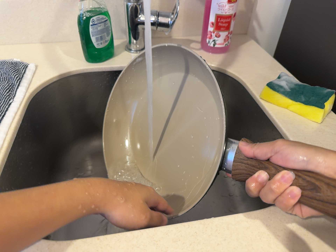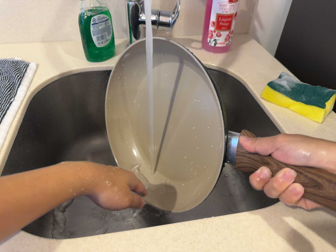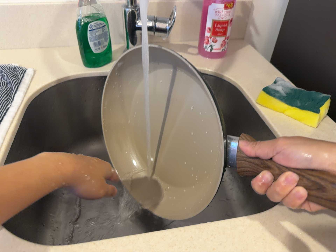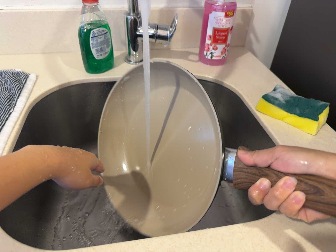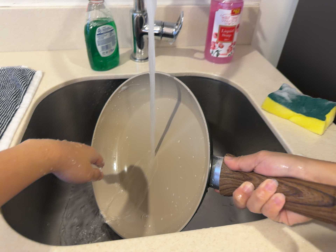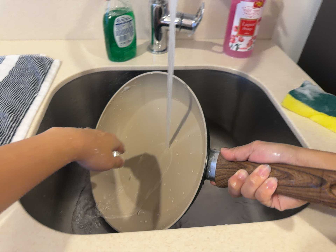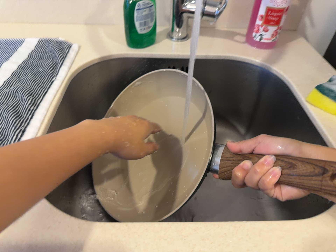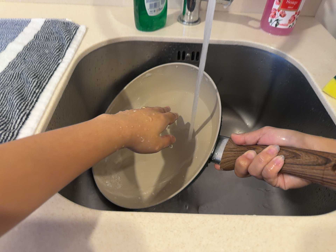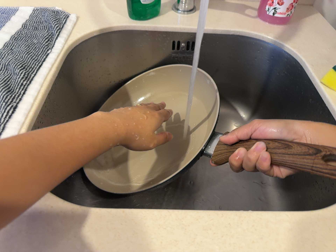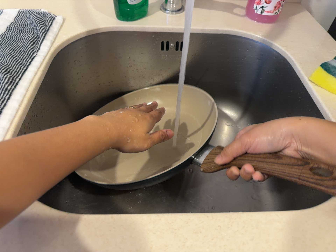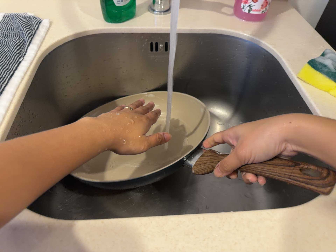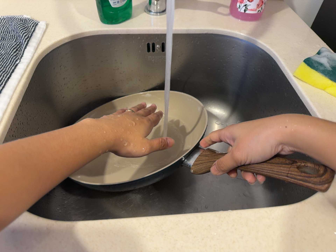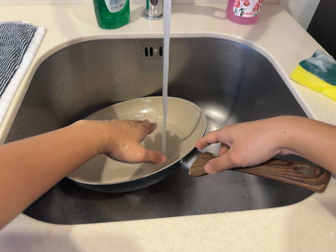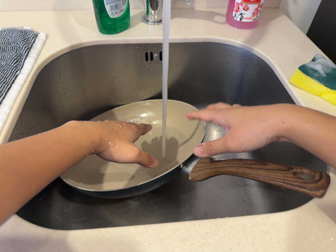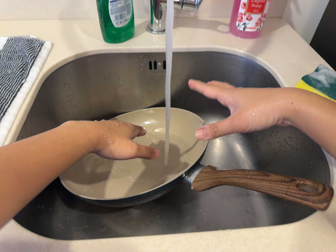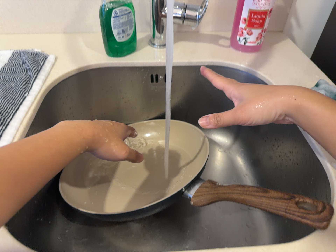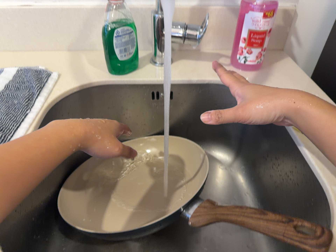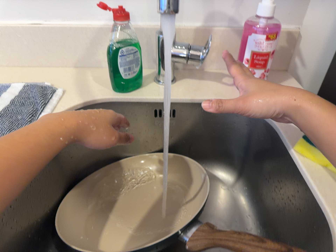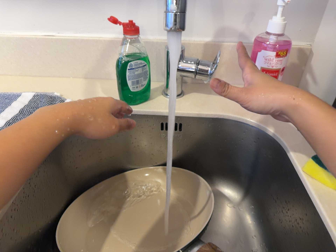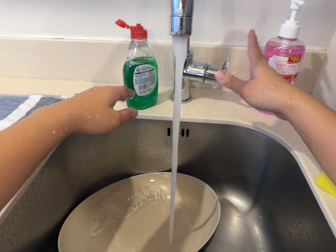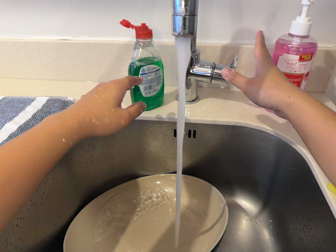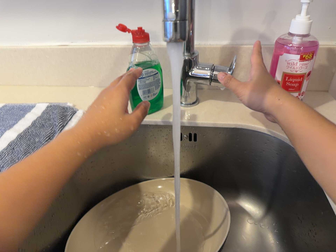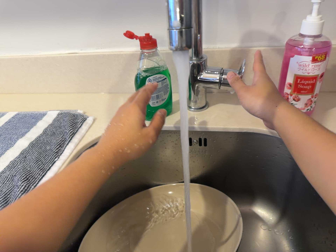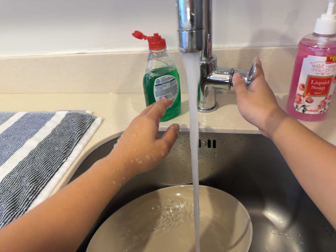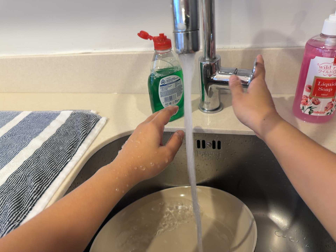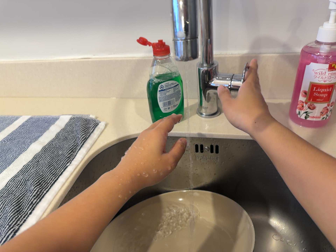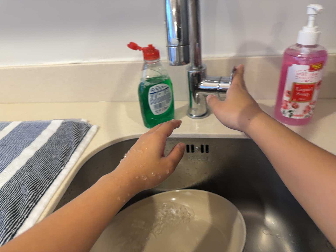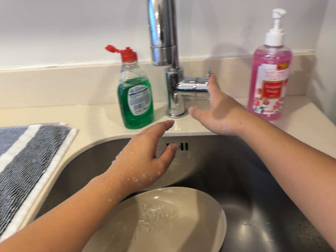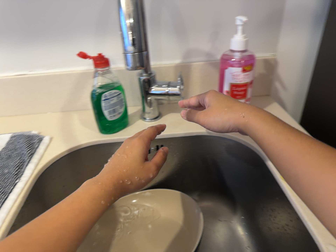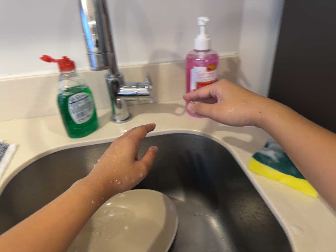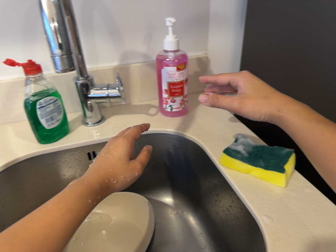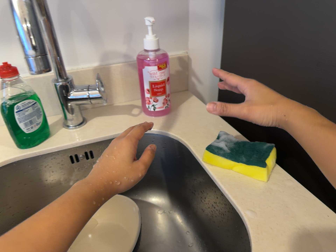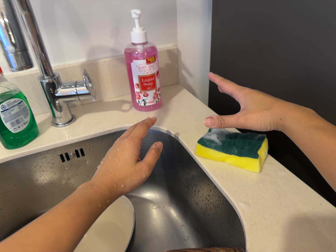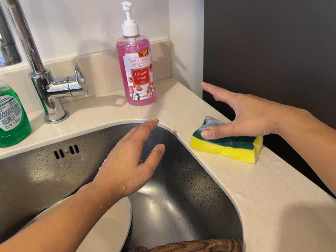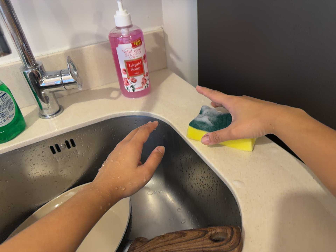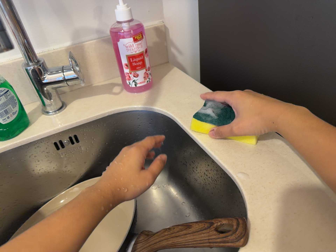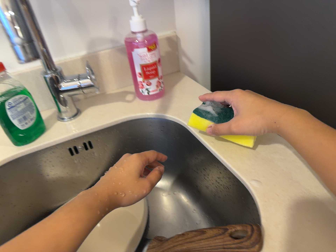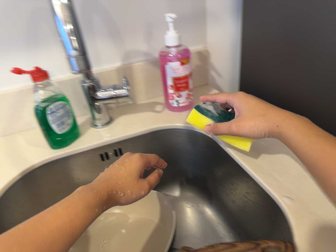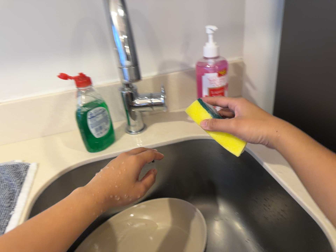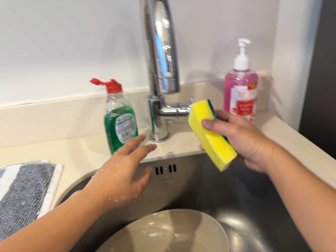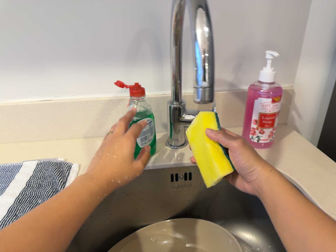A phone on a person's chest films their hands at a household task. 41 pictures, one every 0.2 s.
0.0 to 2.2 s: The camera shifts only a little, or ends up much as it began.
2.2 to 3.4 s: The camera's aim tips toward the top of its view by about 10 degrees, and the scene shifts downward.
3.4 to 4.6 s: The camera swings to its left by about 10 degrees, and the scene slides to the right.
4.6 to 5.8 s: The scene slides to the left, as the camera pans about 20 degrees to its right. It travels backward, about 6 cm, so what stands in front gets smaller. It rolls about its line of sight by about 10 degrees, and the scene rotates counterclockwise.
5.8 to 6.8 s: The camera pans to its right by about 10 degrees. It rolls about its line of sight by about 10 degrees, and the scene rotates counterclockwise.
6.8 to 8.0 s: The camera swings to its left by about 15 degrees, and the scene slides to the right. It travels to its left, about 12 cm, so close, fixed things drift to the right. It rolls about its line of sight by about 15 degrees, and the scene rotates clockwise.
The film runs forward here.
